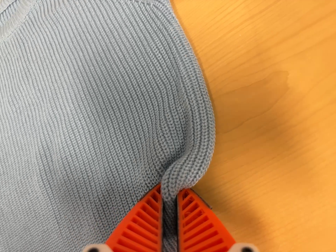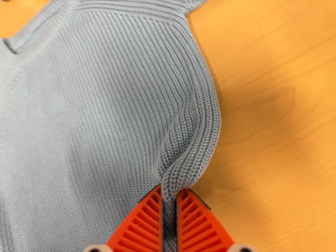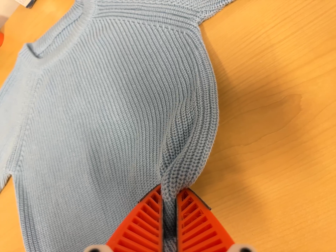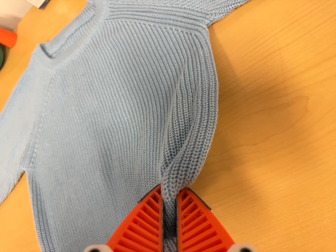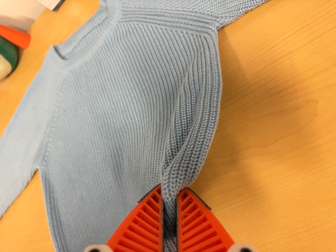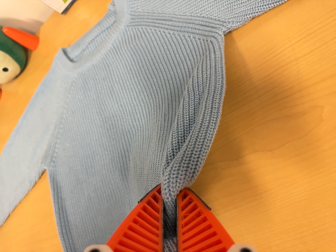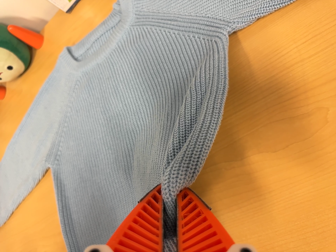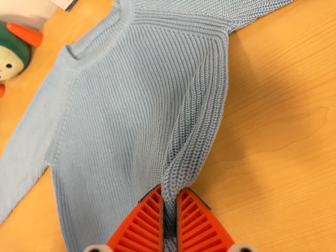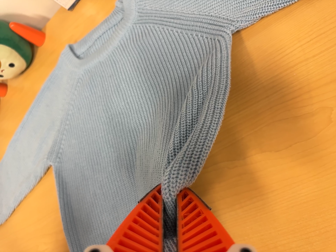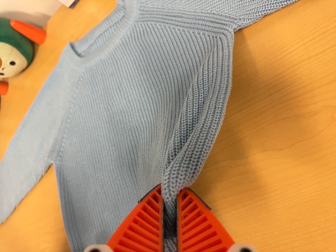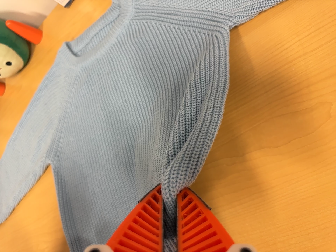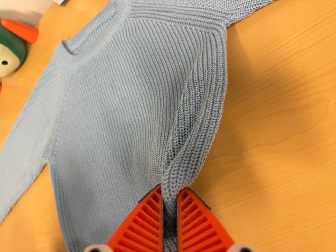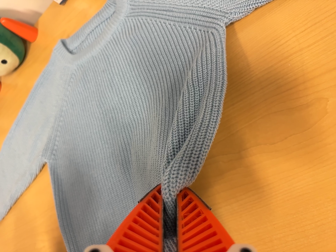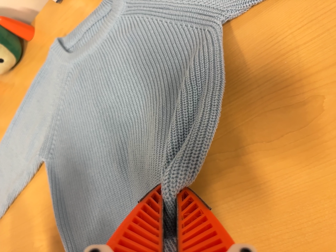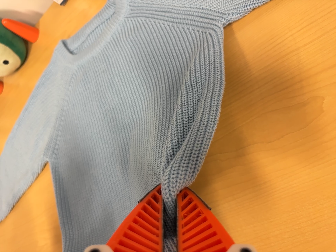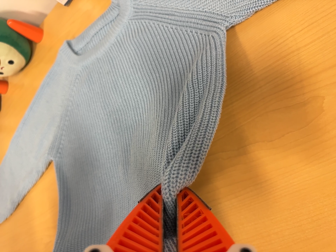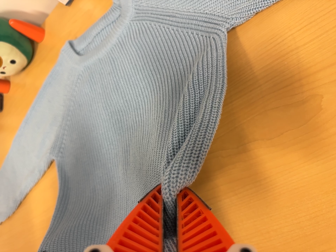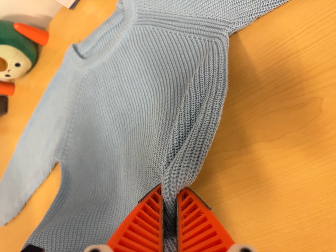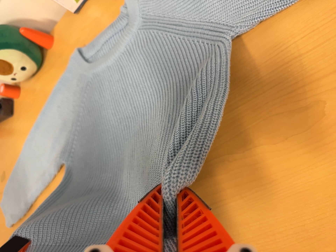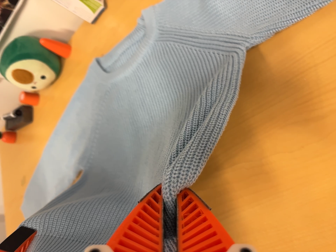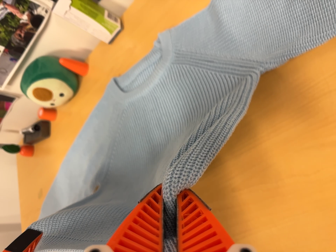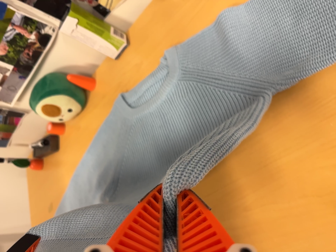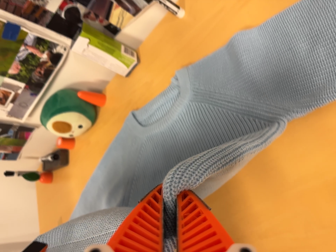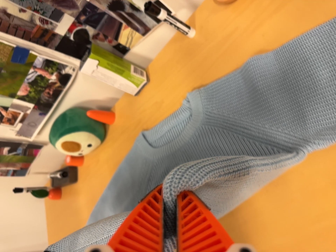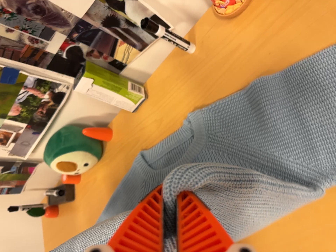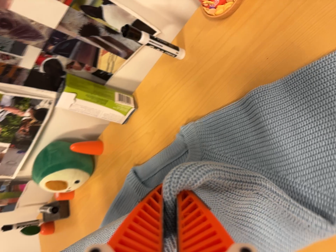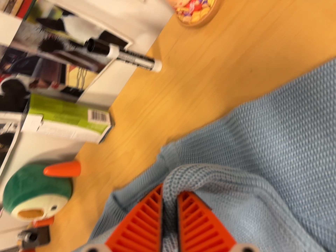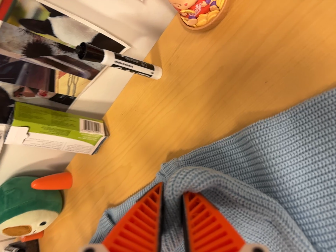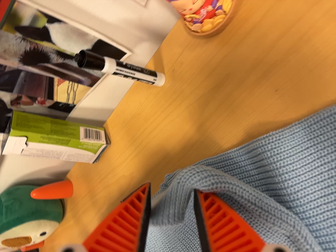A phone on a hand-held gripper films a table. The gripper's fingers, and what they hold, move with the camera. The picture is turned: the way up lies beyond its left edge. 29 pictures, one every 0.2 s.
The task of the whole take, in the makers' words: fold up.
0.0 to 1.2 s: The camera travels backward, about 7 cm, so what stands in front gets smaller.
1.2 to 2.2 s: The camera keeps its place and its aim.
2.2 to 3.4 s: The camera shifts only a little, or ends up much as it began.
3.4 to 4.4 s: The camera travels toward the top of its view and to its left, about 10 cm, so close, fixed things drift downward.
4.4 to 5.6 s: The camera travels forward and toward the top of its view, about 24 cm, so what stands in front looms larger.
The film runs forward here.
